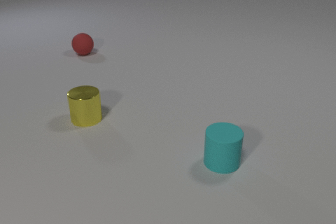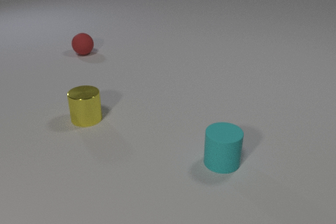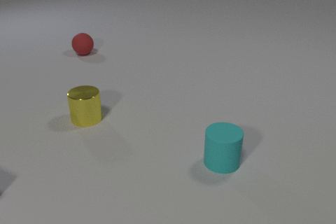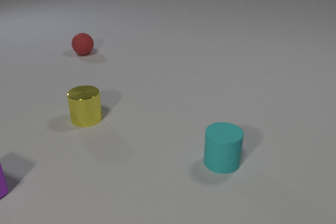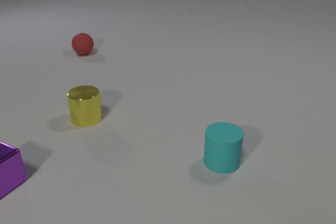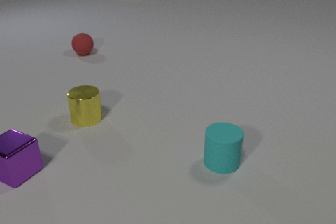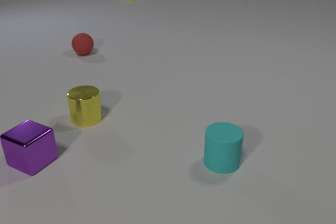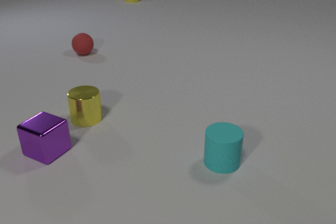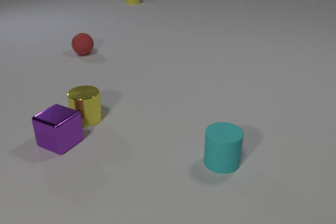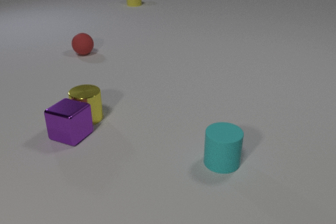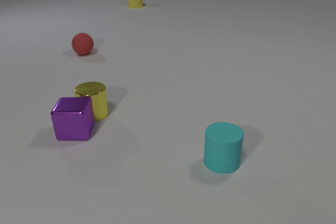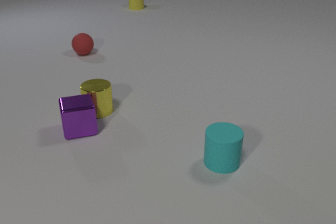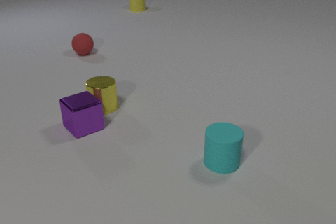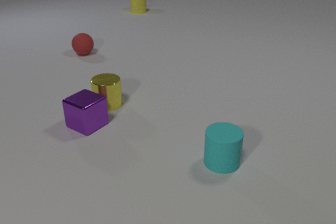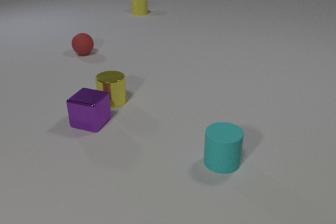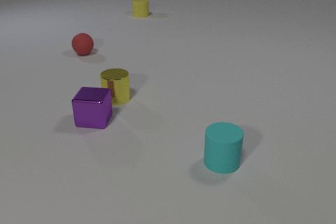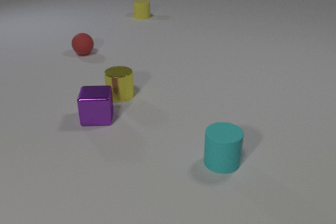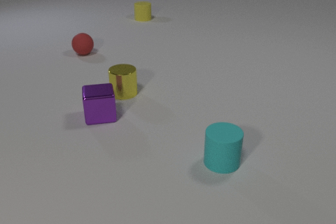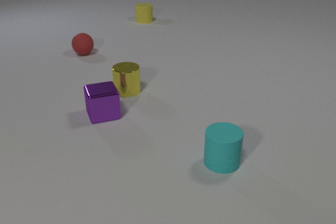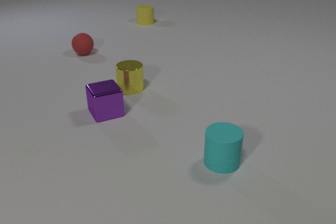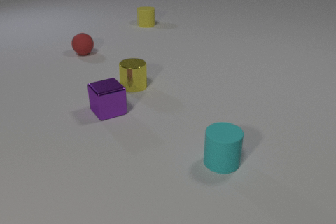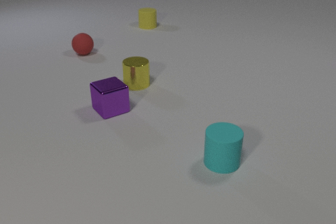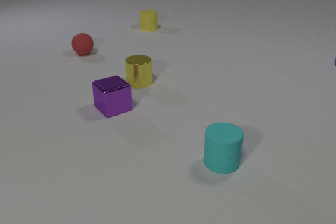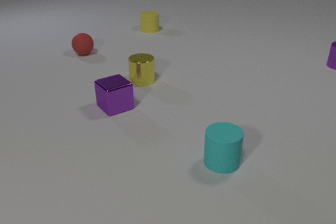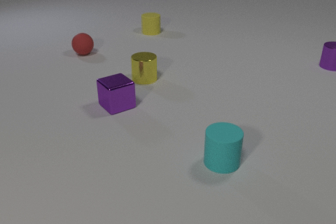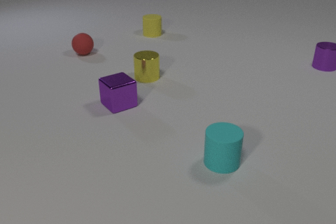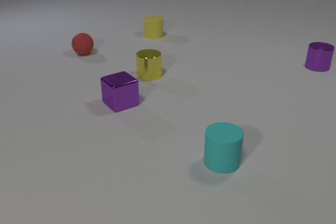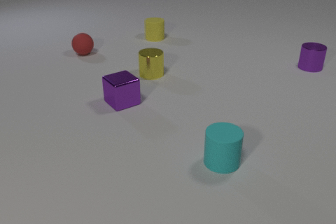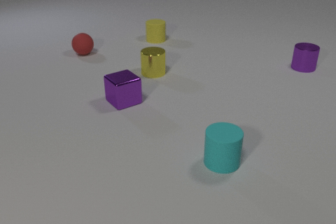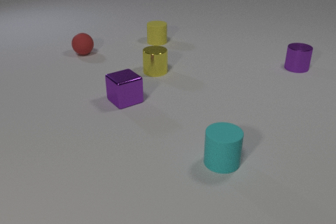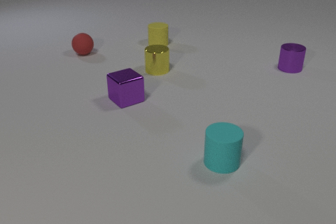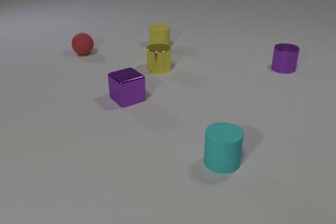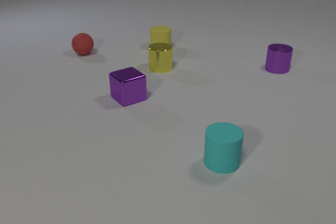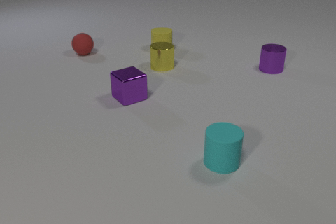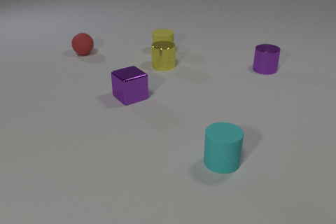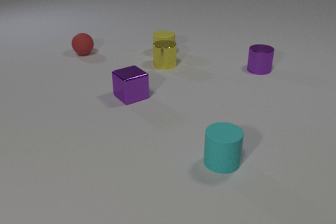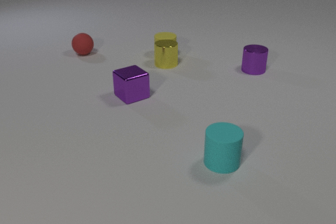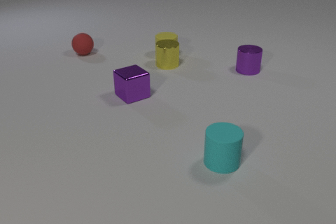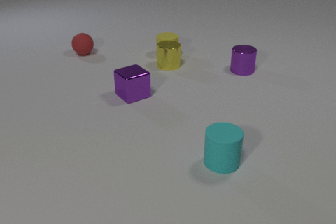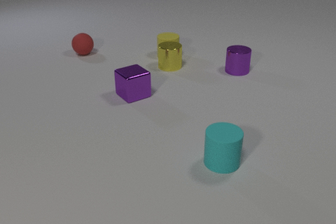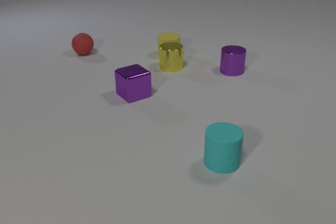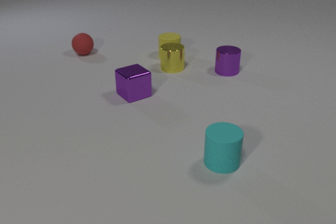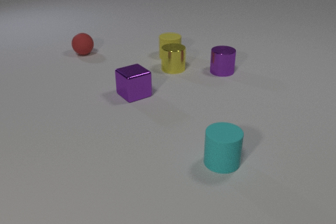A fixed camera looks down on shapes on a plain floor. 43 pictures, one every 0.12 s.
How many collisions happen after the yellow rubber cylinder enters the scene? 2.
What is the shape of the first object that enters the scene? cube.
What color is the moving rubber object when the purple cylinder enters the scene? yellow.
0.00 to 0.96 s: The purple metal cube comes in at the left edge, slides to the right and away from the camera. The yellow rubber cylinder comes in at the top edge, slides toward the camera.
0.96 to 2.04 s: The purple metal cube slides away from the camera and to the right, spins counterclockwise seen from above by about 135 degrees, its near face sliding to the right. The yellow metal cylinder slides away from the camera and to the right. The yellow rubber cylinder slides toward the camera. The purple metal cube and the yellow metal cylinder collide.
2.04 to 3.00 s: The purple metal cube slides away from the camera and to the right, spins counterclockwise seen from above by about 15 degrees, its near face sliding to the right. The yellow metal cylinder slides away from the camera and to the right. The yellow rubber cylinder slides toward the camera. The purple metal cylinder comes in at the right edge, slides to the left and toward the camera.
3.00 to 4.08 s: The purple metal cube slides away from the camera and to the right. The yellow metal cylinder slides away from the camera and to the right. The yellow rubber cylinder slides toward the camera. The purple metal cylinder slides to the left and toward the camera.
4.08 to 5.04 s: The yellow metal cylinder slides to the right and toward the camera. The yellow rubber cylinder slides toward the camera and to the right. The purple metal cylinder slides to the left. The yellow metal cylinder and the yellow rubber cylinder collide.
